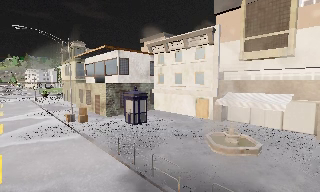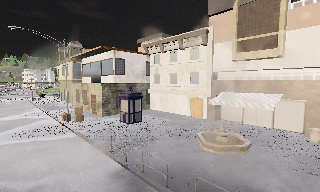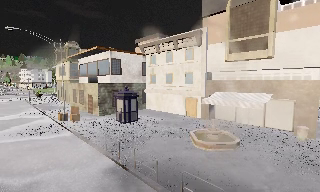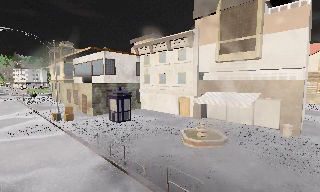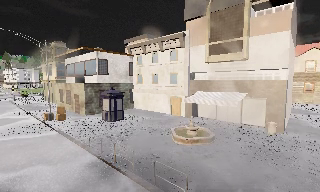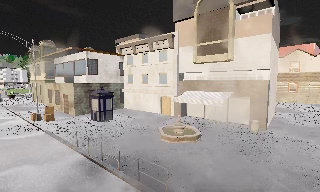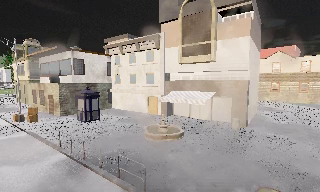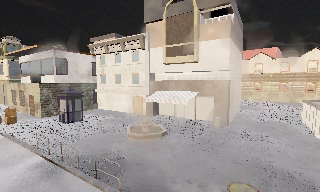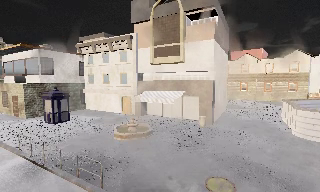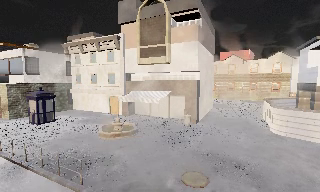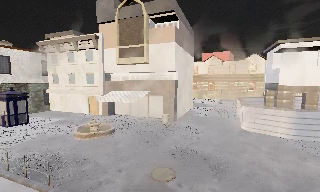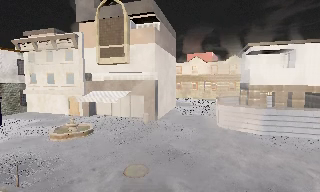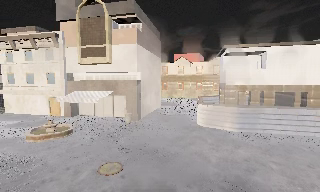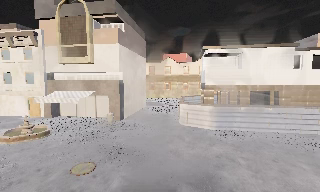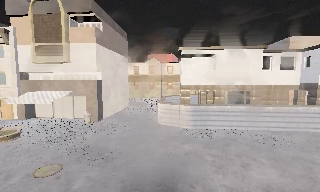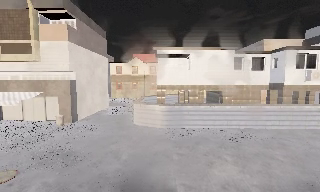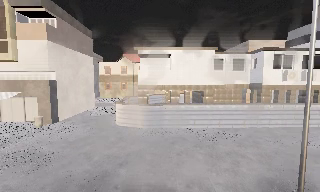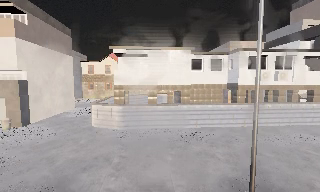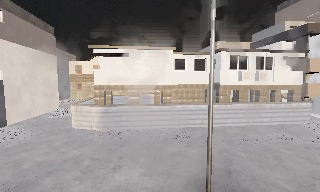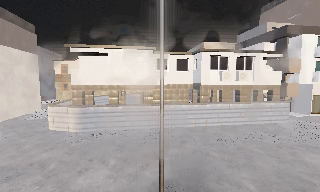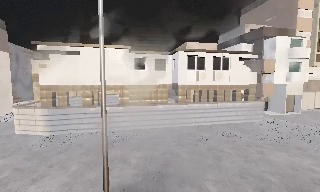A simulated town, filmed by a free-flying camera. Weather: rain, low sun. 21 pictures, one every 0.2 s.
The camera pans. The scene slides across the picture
to the left.
The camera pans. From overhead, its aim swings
clockwise.
0.0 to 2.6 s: The camera swings to its right by about 35 degrees, and the scene slides to the left. It travels to its right and backward, about 7 m, so close, fixed things drift to the left. It gains speed.
2.6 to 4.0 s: The camera pans to its right, which is clockwise from overhead, by about 25 degrees. It travels to its right, about 7 m, so close, fixed things drift to the left.
The film runs backward here.
